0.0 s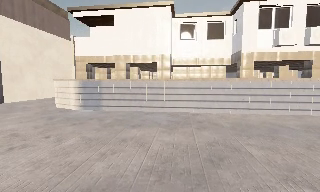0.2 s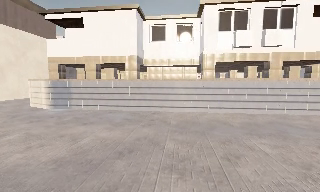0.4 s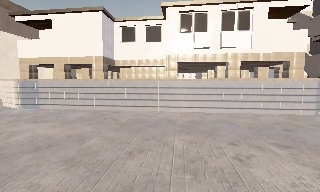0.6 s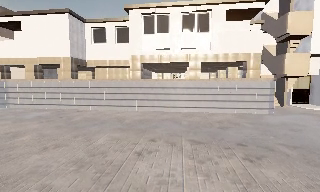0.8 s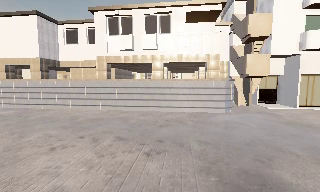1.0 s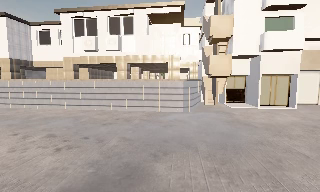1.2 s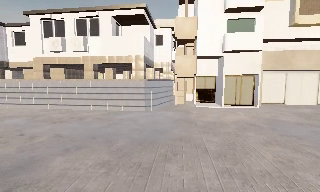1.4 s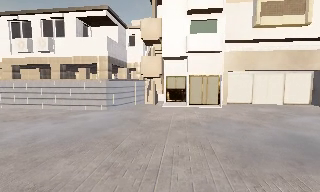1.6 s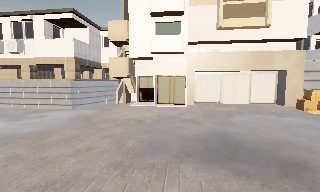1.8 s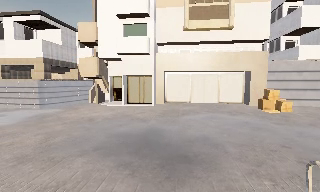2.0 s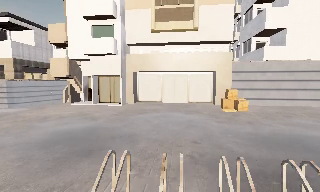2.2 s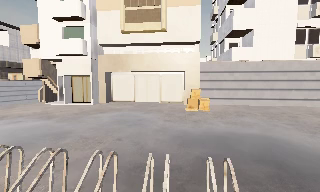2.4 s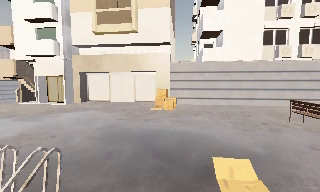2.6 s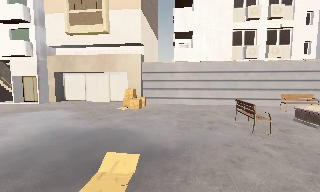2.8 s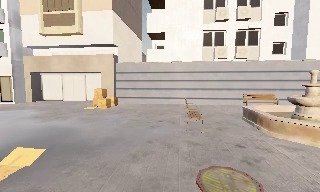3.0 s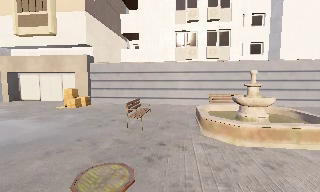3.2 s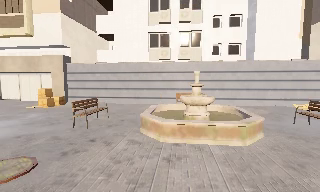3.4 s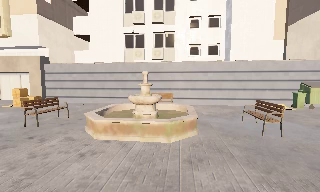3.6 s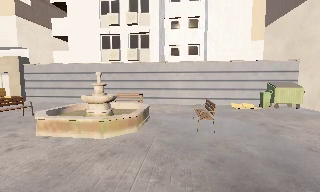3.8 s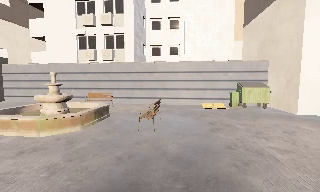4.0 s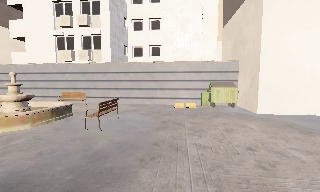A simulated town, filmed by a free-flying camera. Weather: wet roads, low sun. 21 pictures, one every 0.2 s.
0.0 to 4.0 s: The camera travels to its right, about 45 m, so close, fixed things drift to the left.
The film runs backward here.
